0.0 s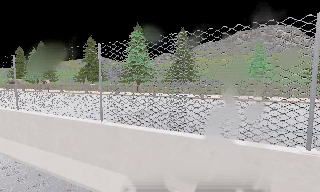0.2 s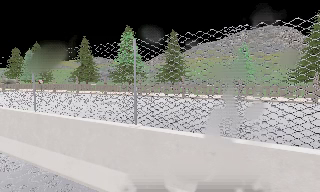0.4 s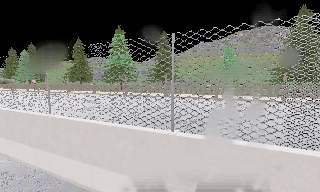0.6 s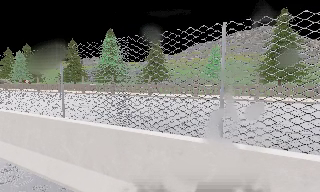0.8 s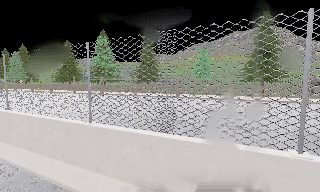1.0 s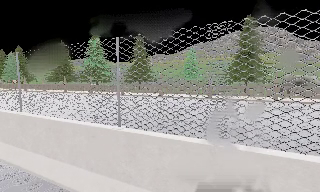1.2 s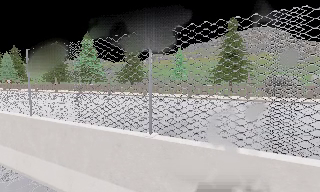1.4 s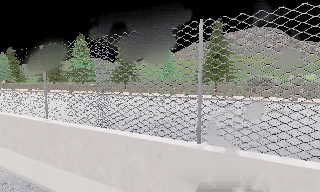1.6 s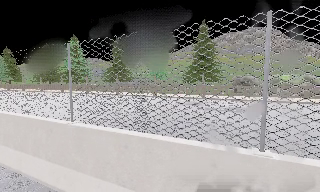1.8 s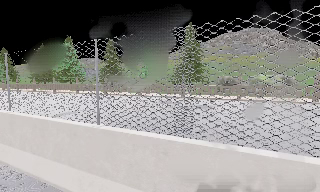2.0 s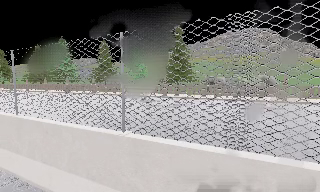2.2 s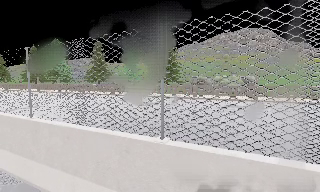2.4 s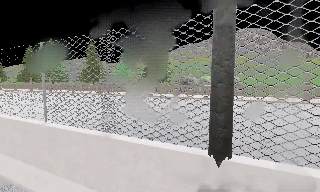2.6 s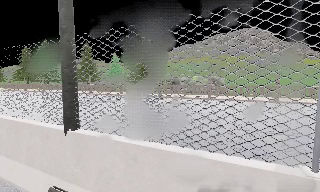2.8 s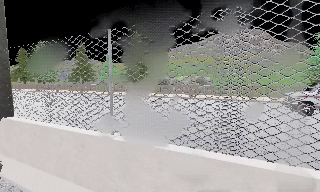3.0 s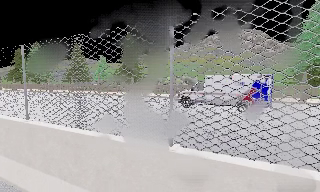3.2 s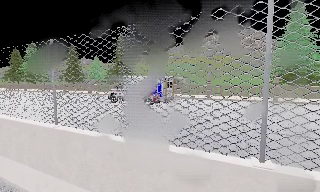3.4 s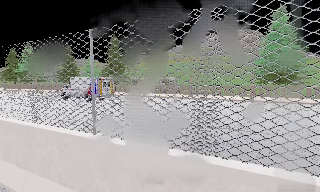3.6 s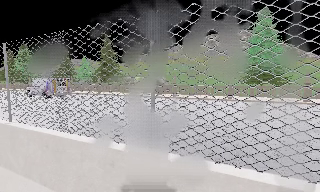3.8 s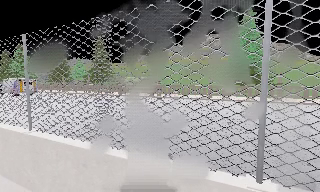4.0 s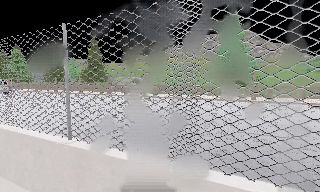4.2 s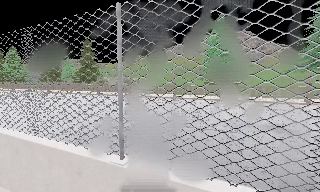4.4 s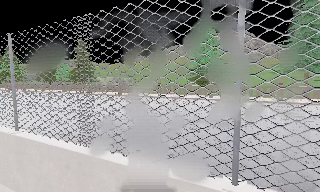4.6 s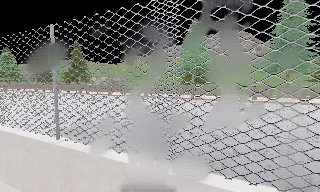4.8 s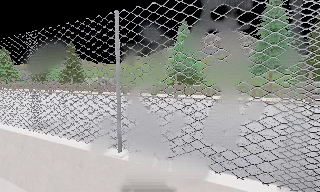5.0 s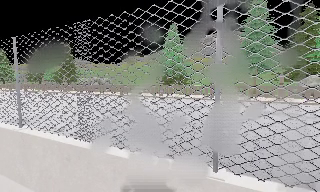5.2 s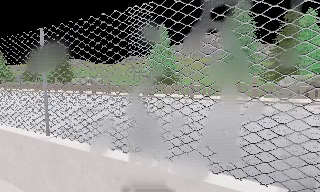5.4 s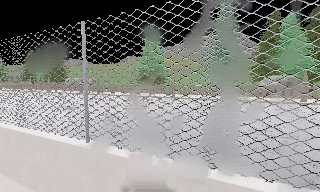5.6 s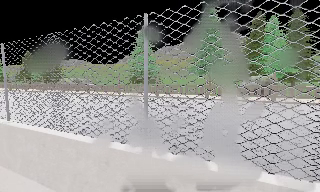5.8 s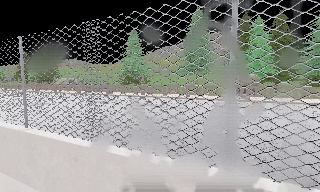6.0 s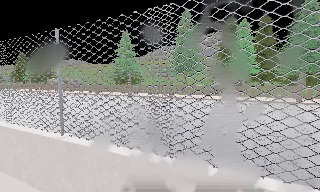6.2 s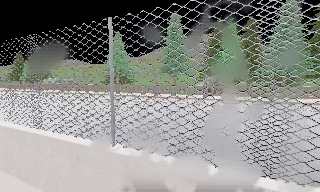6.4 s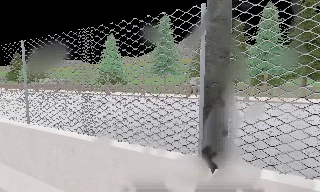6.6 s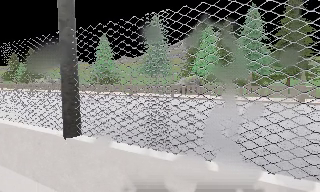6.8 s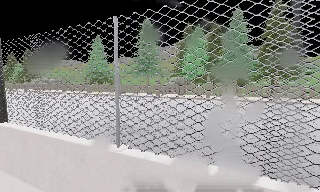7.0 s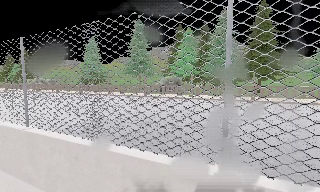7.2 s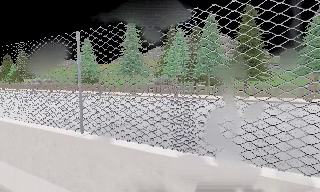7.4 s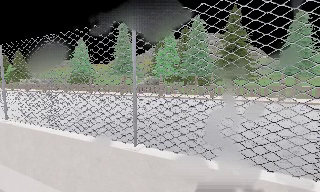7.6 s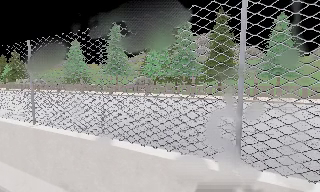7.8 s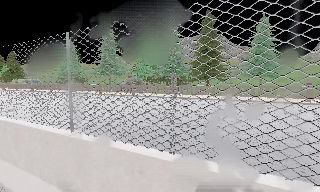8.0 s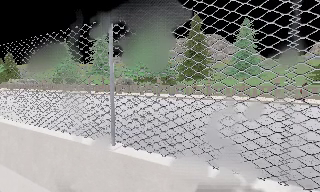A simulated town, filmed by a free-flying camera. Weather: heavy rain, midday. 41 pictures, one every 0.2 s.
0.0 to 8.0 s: The camera travels to its right and backward, about 85 m, so close, fixed things drift to the left.
The film runs forward here.
